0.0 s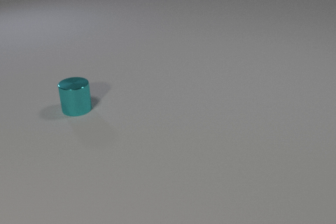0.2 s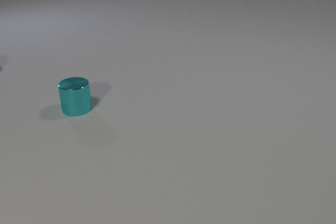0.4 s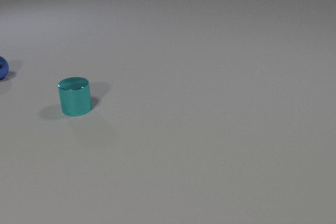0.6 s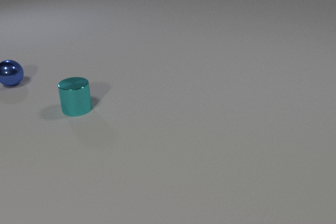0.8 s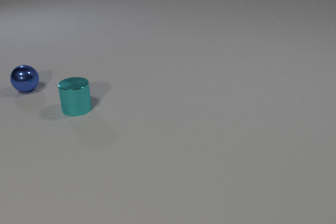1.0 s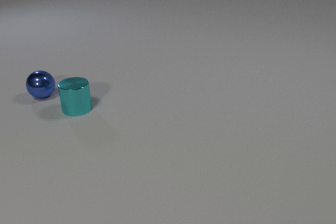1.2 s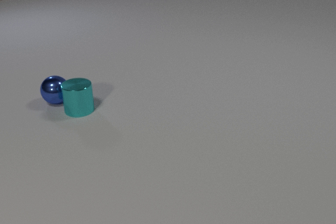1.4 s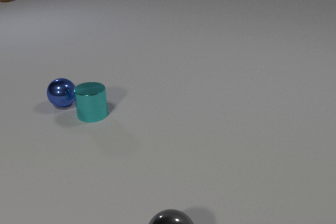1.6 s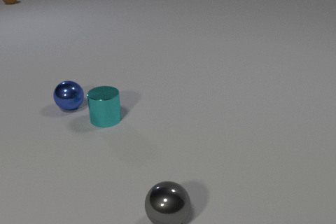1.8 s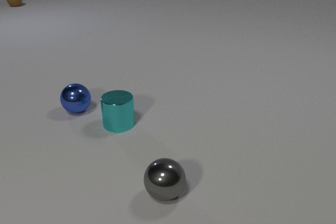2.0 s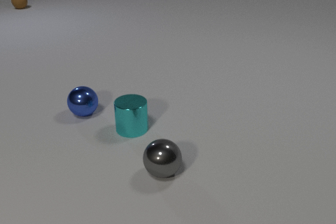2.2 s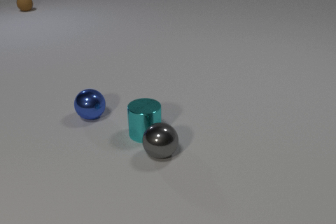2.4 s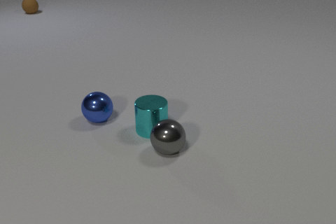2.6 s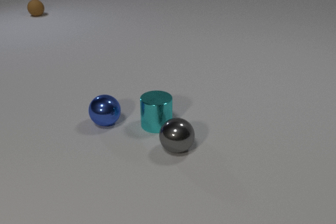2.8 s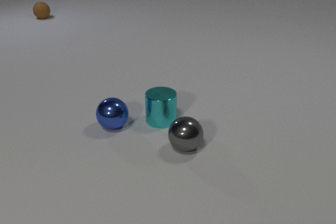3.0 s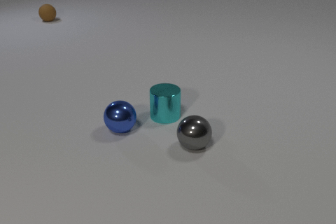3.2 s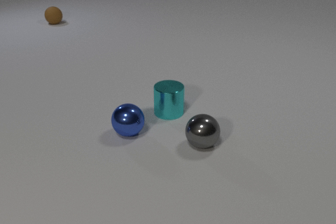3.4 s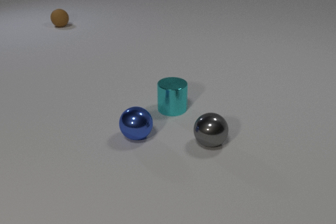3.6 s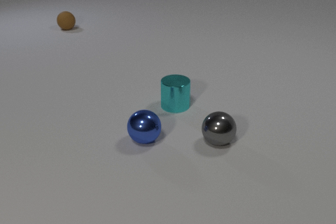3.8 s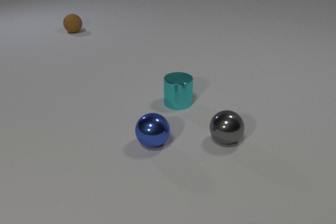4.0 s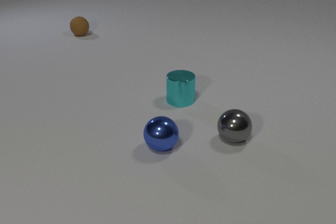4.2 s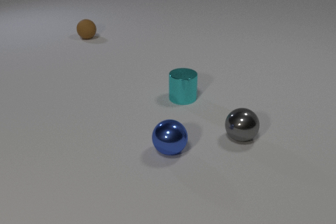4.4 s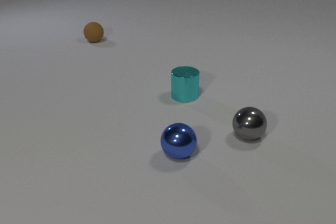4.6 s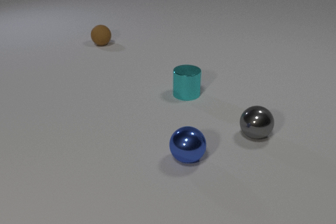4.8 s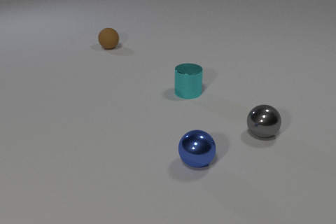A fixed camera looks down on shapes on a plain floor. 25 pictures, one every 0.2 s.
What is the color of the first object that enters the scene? blue.
Are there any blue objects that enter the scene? yes.
How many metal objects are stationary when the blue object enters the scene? 1.
0.0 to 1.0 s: The blue metal sphere comes in at the left edge, rolls toward the camera and to the right.
1.0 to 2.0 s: The blue metal sphere rolls toward the camera and to the right. The cyan metal cylinder slides to the right and toward the camera. The gray metal sphere comes in at the bottom edge, rolls away from the camera. The brown rubber sphere comes in at the top edge, rolls toward the camera. The blue metal sphere and the cyan metal cylinder collide.
2.0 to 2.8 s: The blue metal sphere rolls toward the camera and to the right. The cyan metal cylinder slides to the right and away from the camera. The gray metal sphere rolls away from the camera and to the right. The brown rubber sphere rolls toward the camera and to the right. The cyan metal cylinder and the gray metal sphere collide.
2.8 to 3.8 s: The blue metal sphere rolls to the right and toward the camera. The cyan metal cylinder slides away from the camera and to the right. The gray metal sphere rolls to the right and away from the camera. The brown rubber sphere rolls toward the camera and to the right.
3.8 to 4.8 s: The blue metal sphere rolls to the right and toward the camera. The cyan metal cylinder slides away from the camera and to the right. The gray metal sphere rolls to the right and away from the camera. The brown rubber sphere rolls toward the camera and to the right.
